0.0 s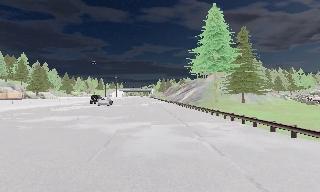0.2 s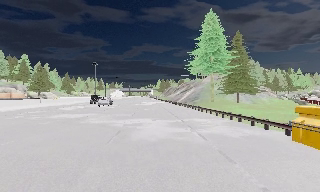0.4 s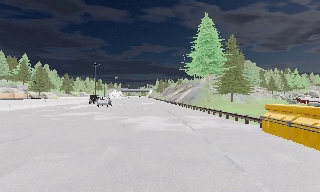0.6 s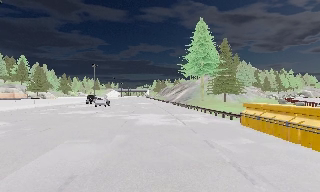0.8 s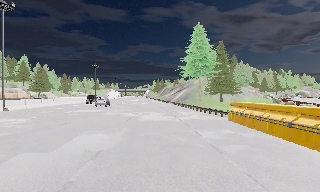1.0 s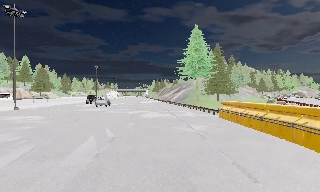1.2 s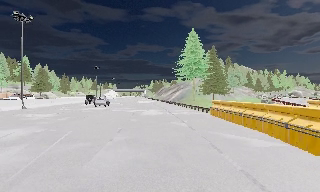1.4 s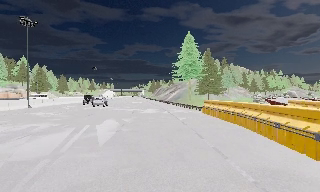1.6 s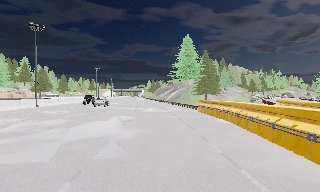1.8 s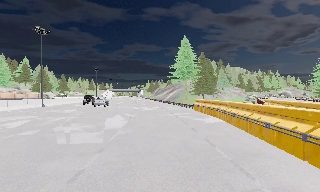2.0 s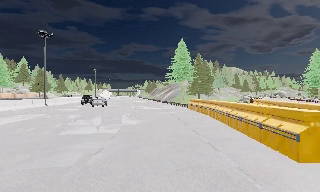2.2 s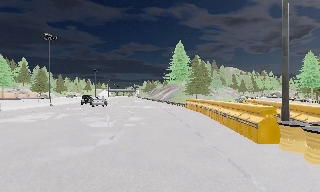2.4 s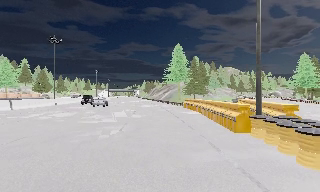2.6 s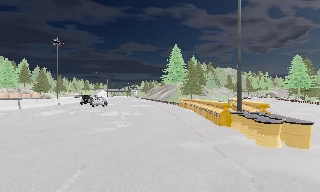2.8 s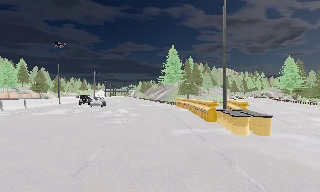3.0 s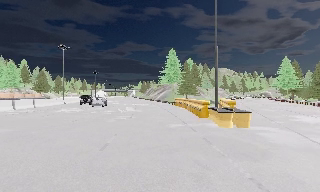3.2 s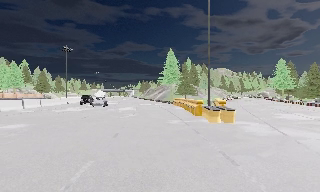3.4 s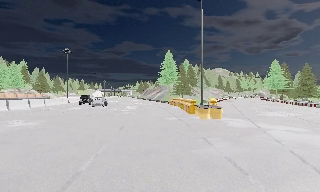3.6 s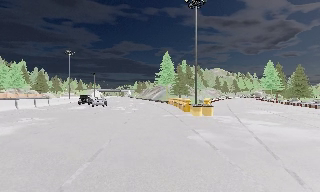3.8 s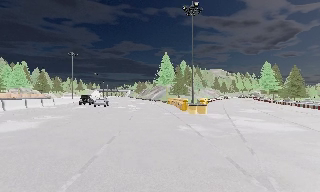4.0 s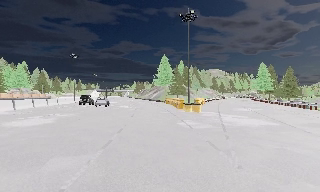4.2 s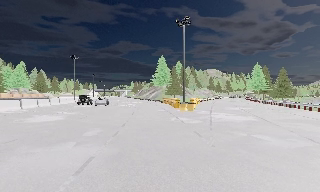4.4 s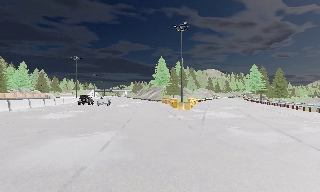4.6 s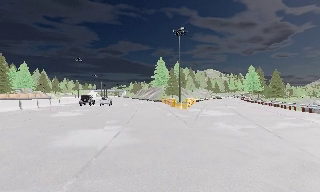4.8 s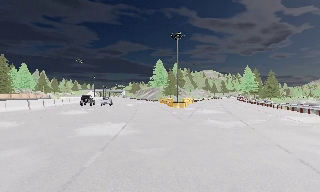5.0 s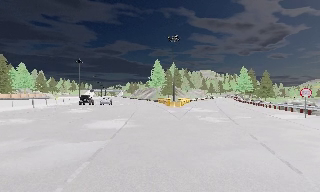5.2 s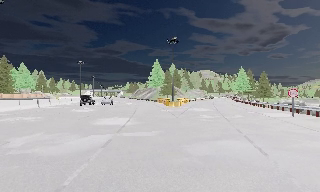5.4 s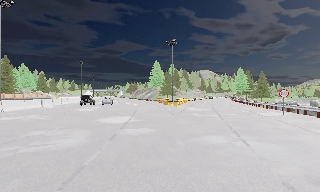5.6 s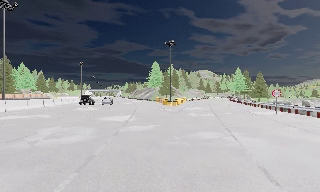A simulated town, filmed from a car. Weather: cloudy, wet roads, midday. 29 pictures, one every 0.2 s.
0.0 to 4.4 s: The scene slides to the left, as the camera pans about 10 degrees to its right. It travels backward, about 35 m, so what stands in front gets smaller.
4.4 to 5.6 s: The camera travels backward, about 7 m, so what stands in front gets smaller. It loses speed.
The film runs backward here.
